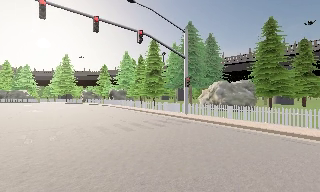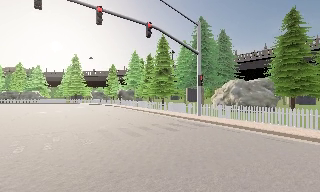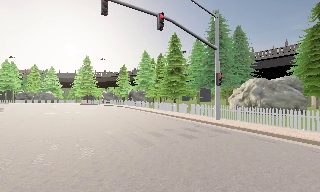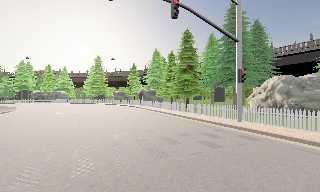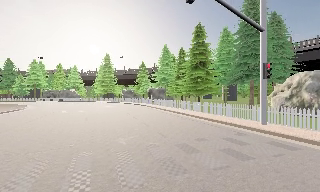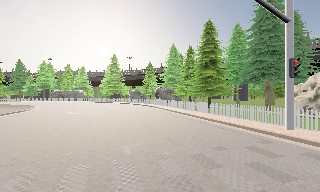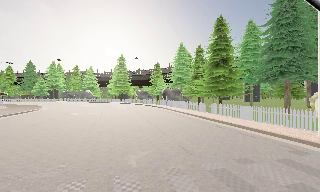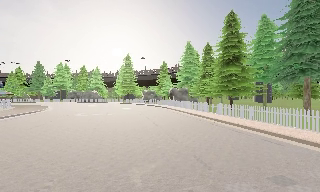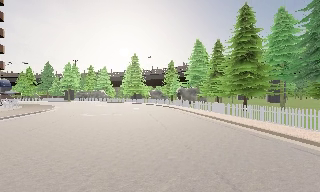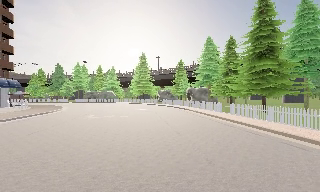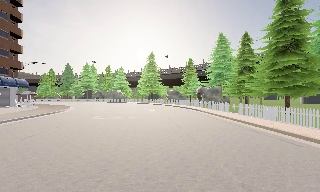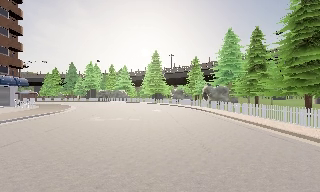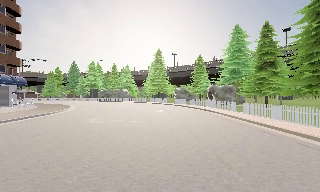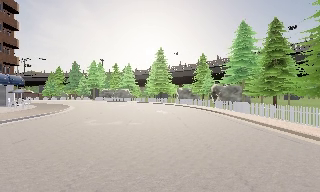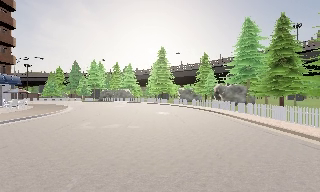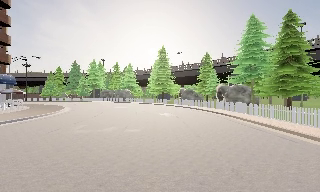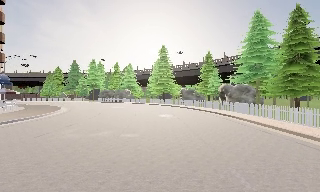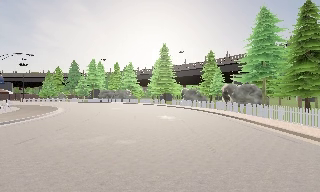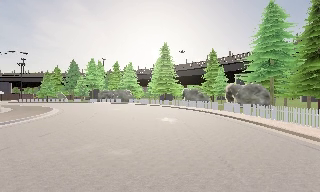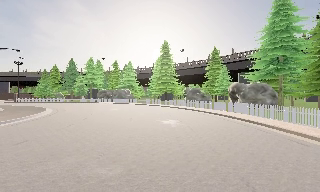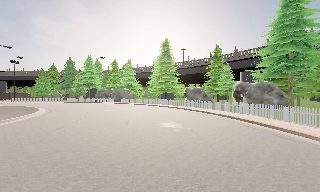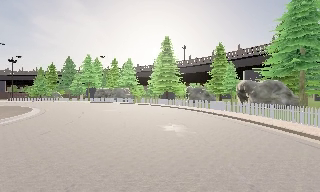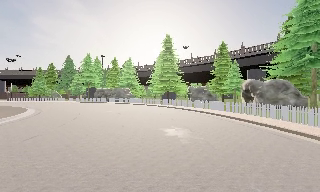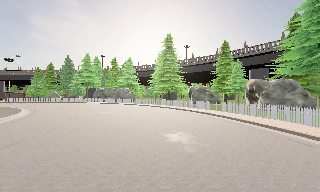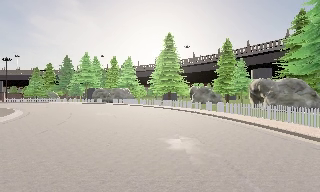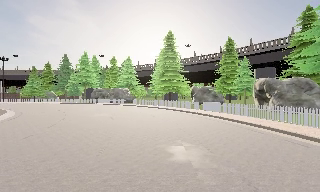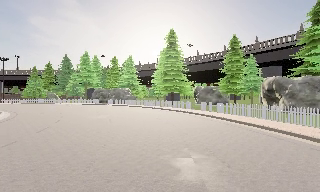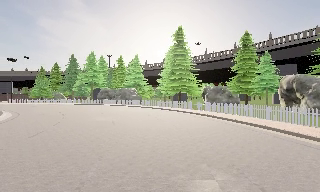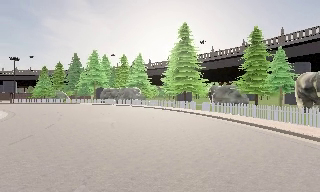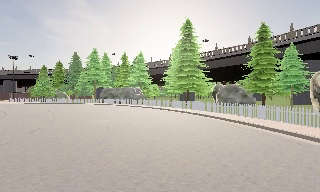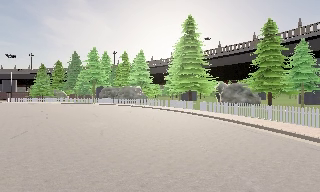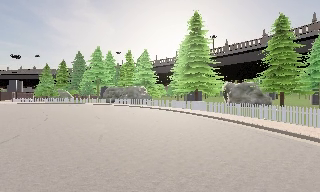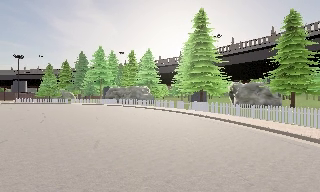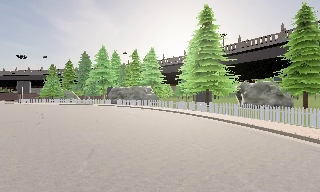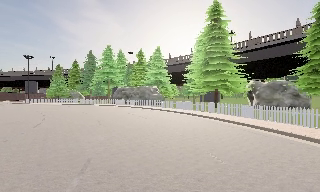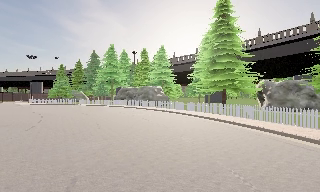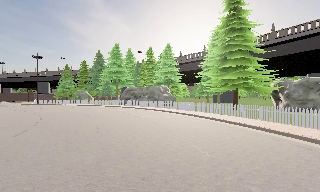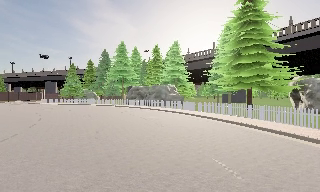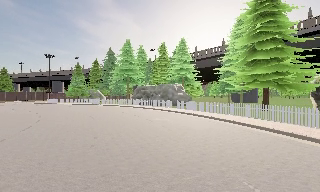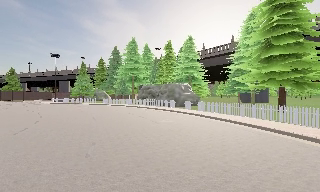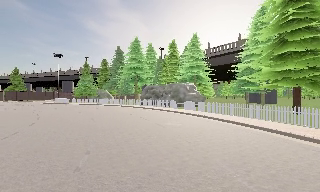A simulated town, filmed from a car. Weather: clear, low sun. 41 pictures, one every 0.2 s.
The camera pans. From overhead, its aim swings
counterclockwise.
The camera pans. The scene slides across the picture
to the right.
0.0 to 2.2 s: The camera pans to its left, which is counterclockwise from overhead, by about 30 degrees. It travels forward, about 12 m.
2.2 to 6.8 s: The scene slides to the right, as the camera pans about 15 degrees to its left. It travels forward, about 25 m, so what stands in front looms larger.
6.8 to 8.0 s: The camera pans to its left, which is counterclockwise from overhead, by about 10 degrees. It travels forward, about 7 m, so what stands in front looms larger.
The film runs forward here.
